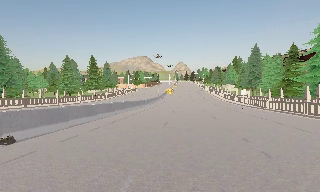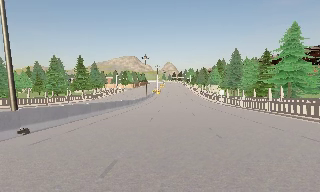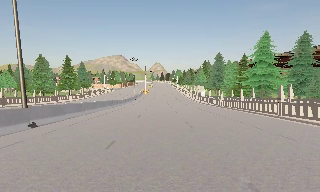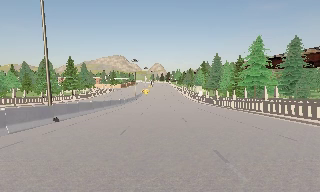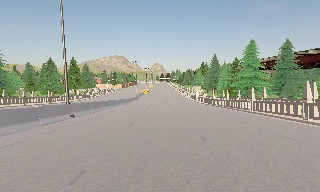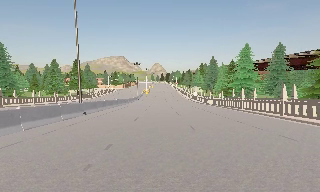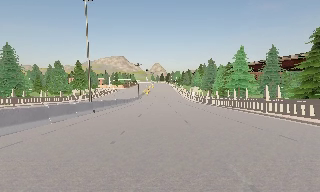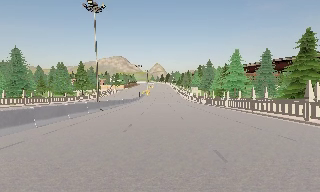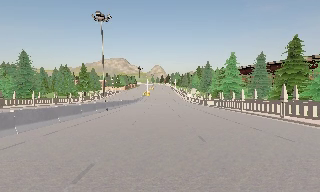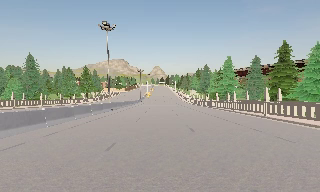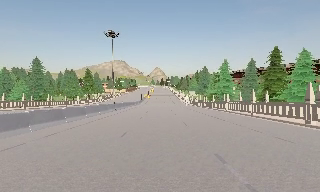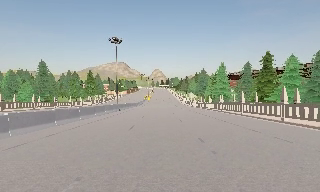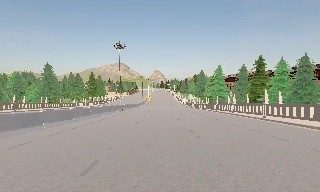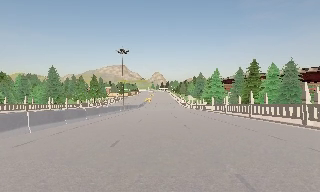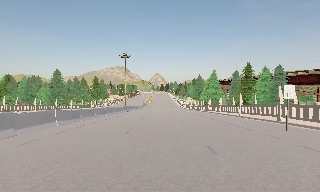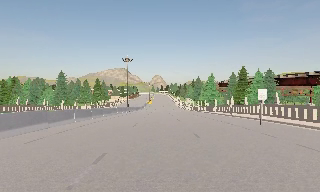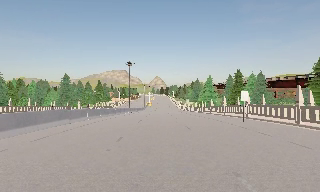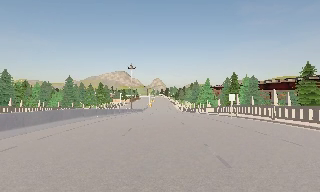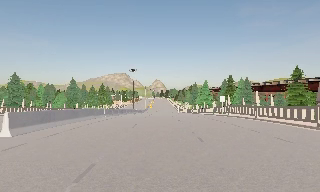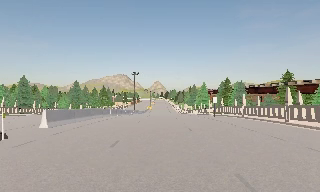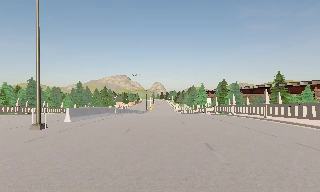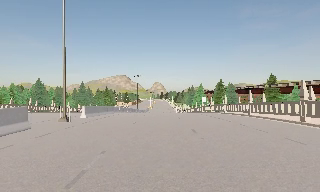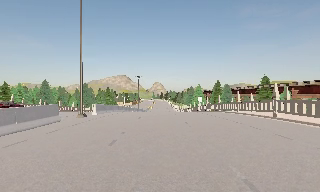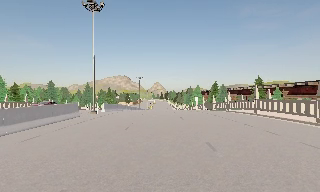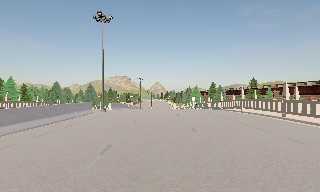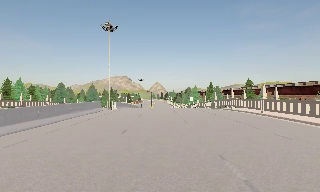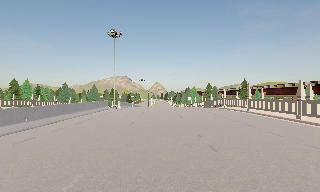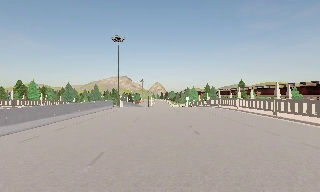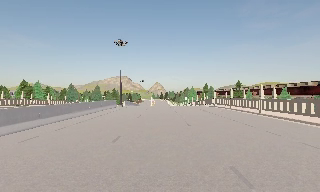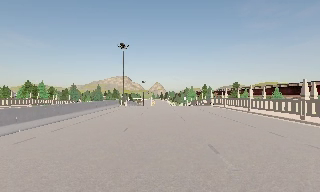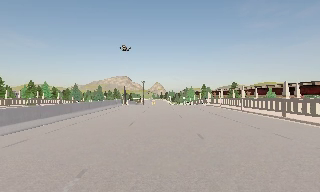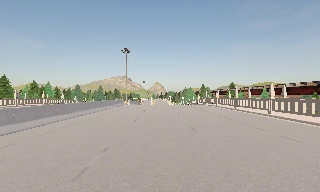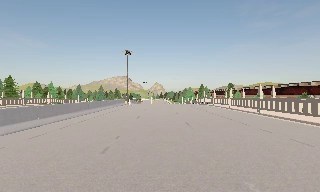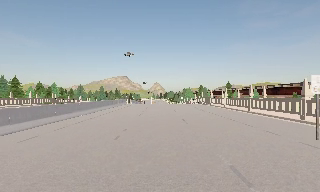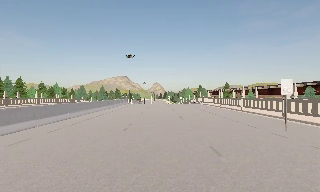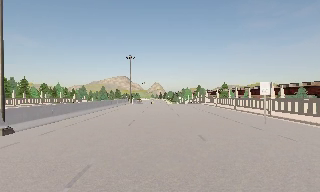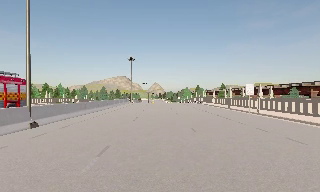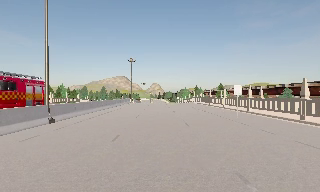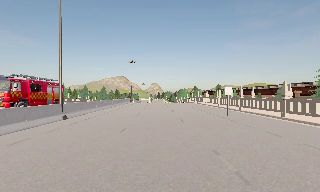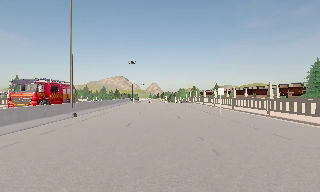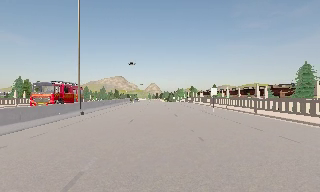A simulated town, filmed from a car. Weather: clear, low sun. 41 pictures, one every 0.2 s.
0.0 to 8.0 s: The scene slides to the left, as the camera pans about 10 degrees to its right. It travels backward, about 80 m, so what stands in front gets smaller.
The film runs backward here.
